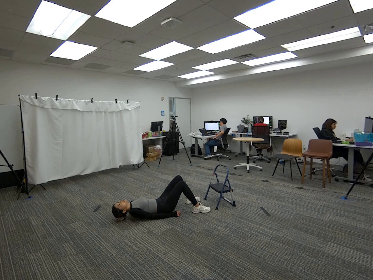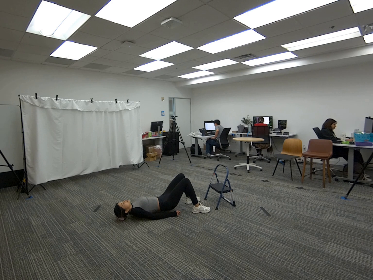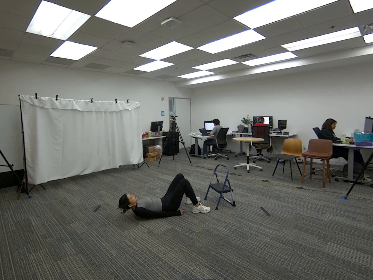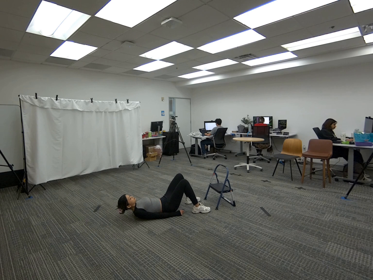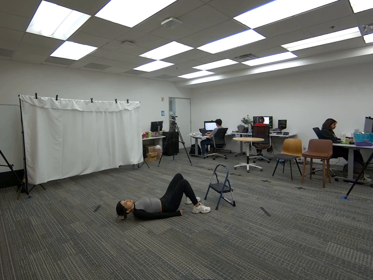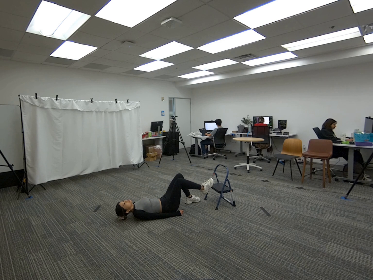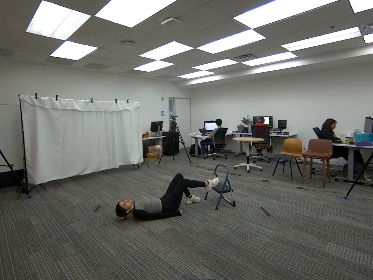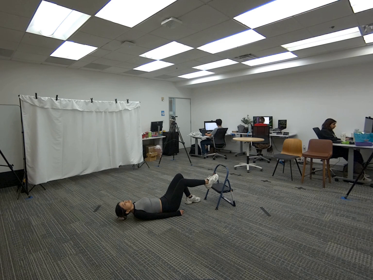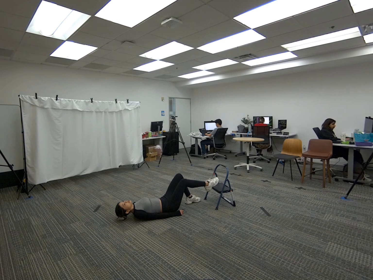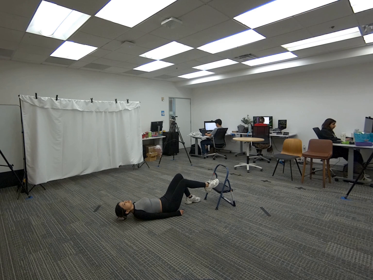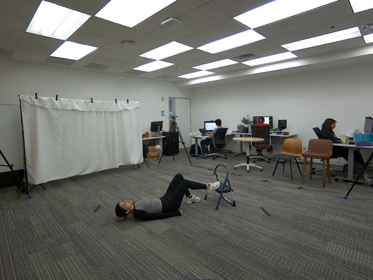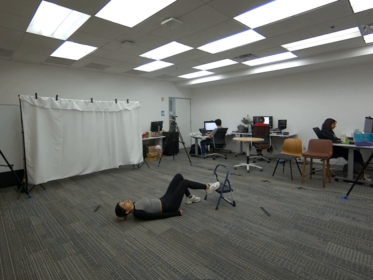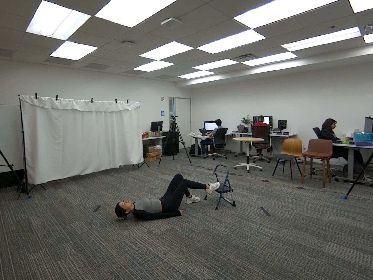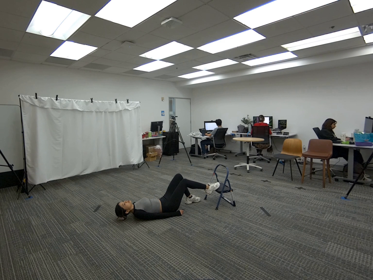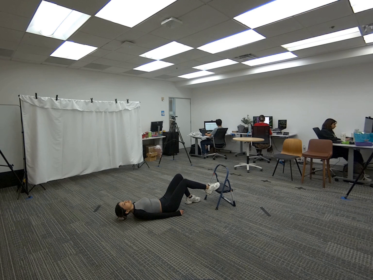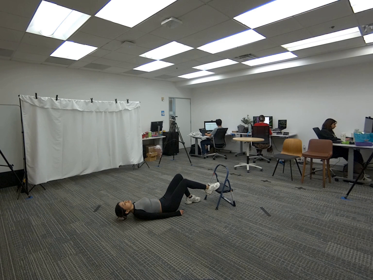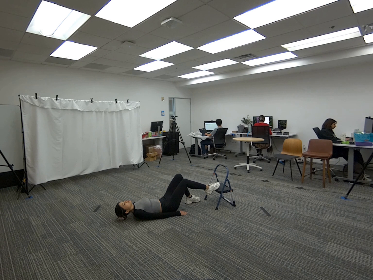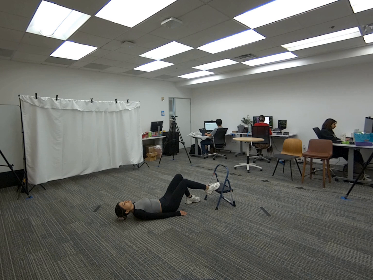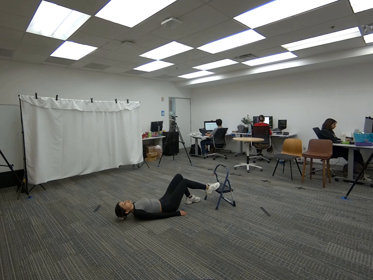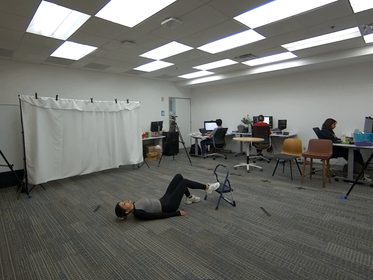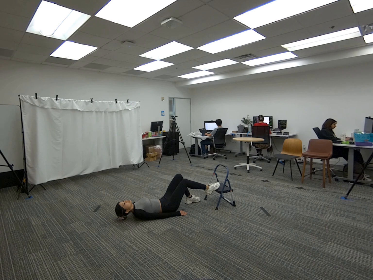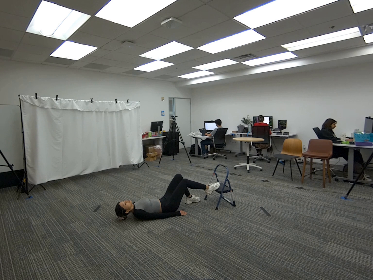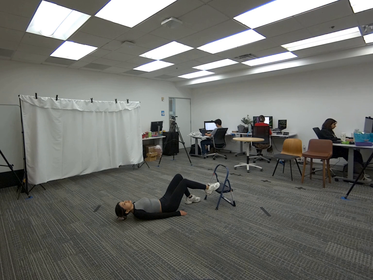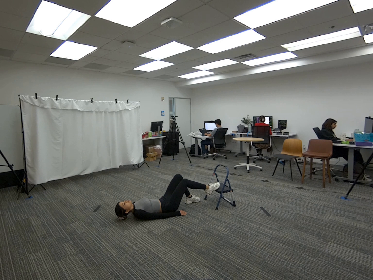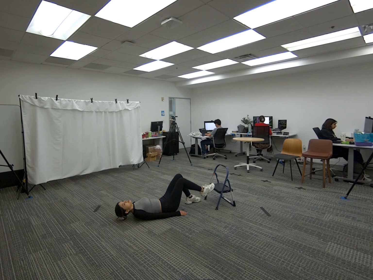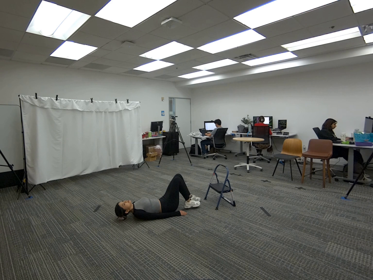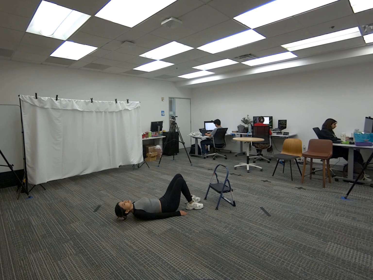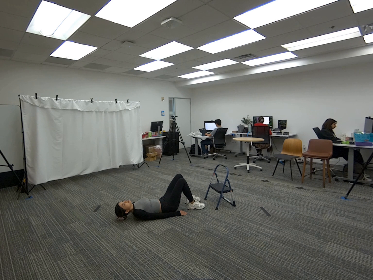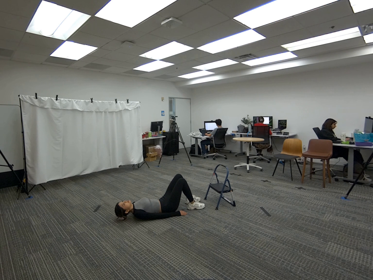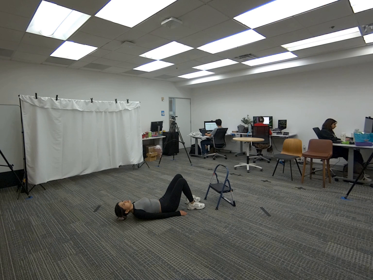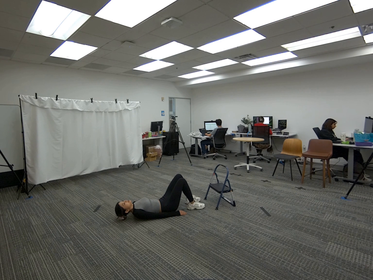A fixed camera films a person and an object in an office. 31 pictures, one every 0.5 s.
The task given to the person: Walk over to the step ladder. Lay down in front of the ladder and rest one foot on the step. Stand up when finished.
